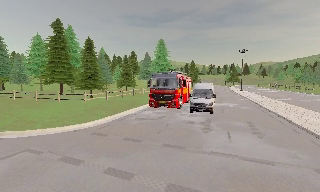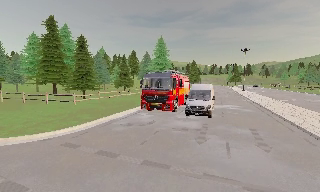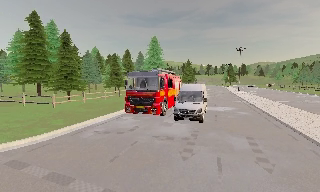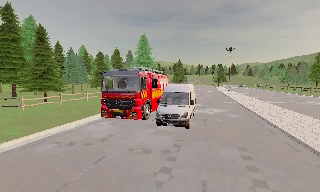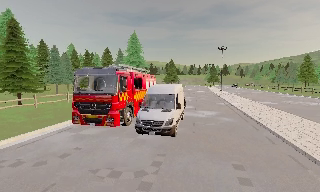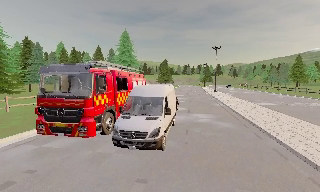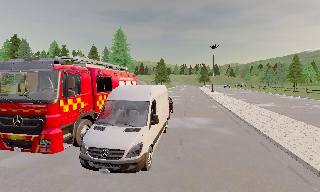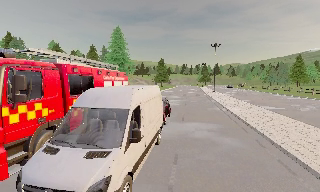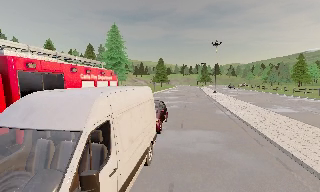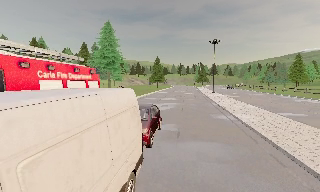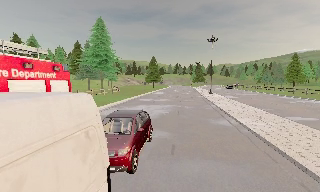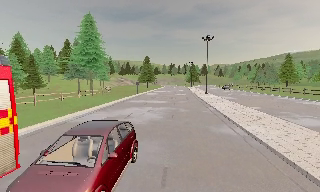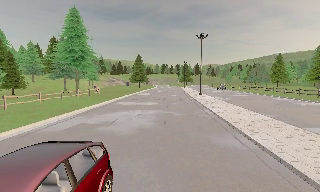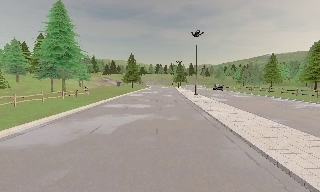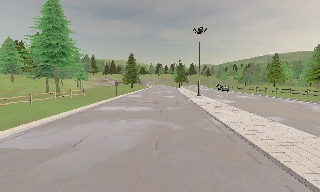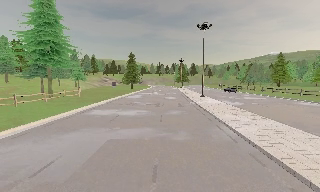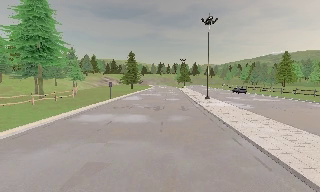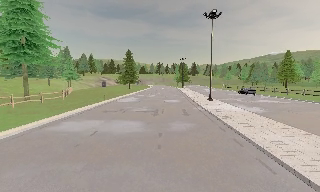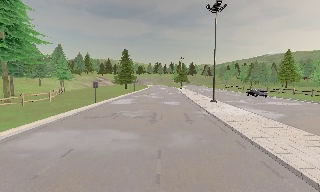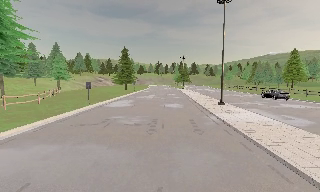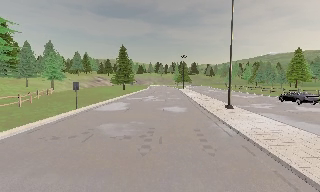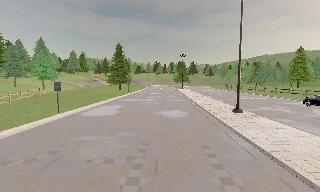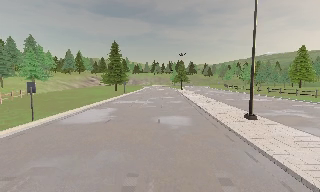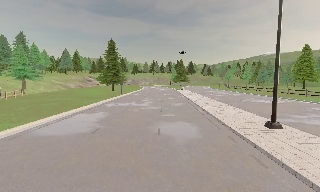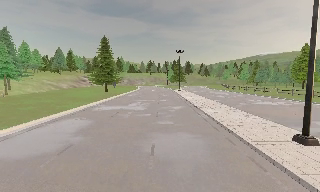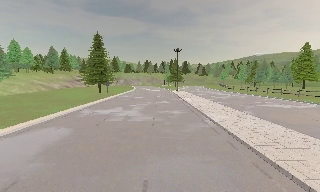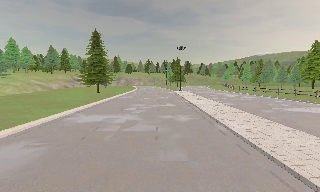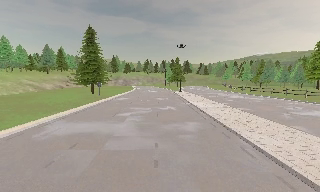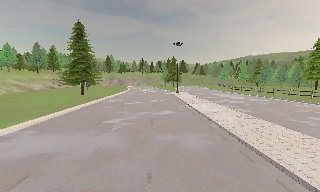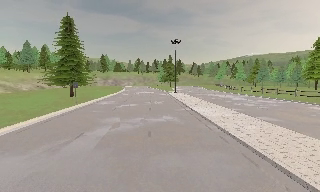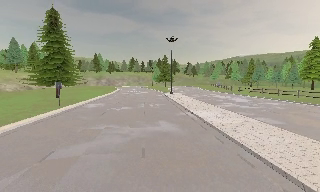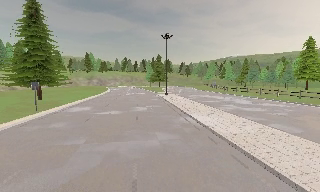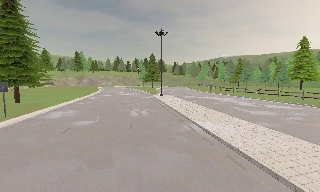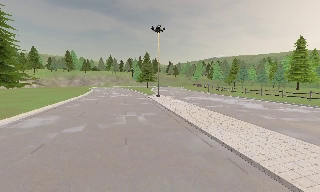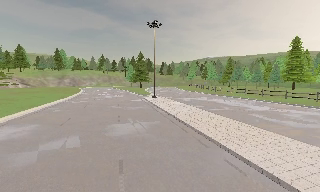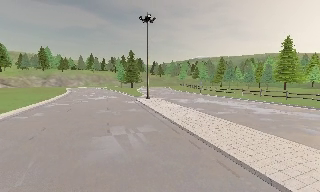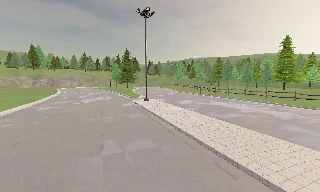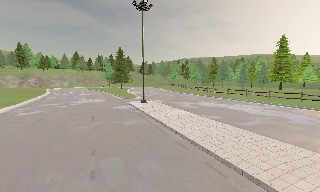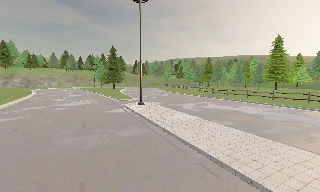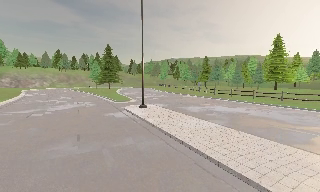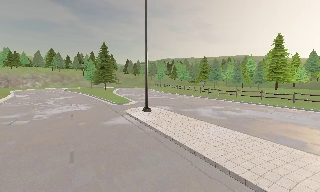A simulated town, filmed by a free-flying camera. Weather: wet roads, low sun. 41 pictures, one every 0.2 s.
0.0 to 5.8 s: The camera pans to its right, which is clockwise from overhead, by about 25 degrees. It travels forward, about 60 m, so what stands in front looms larger.
5.8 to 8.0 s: The camera pans to its right, which is clockwise from overhead, by about 25 degrees. It travels forward, about 25 m, so what stands in front looms larger.
The film runs backward here.
